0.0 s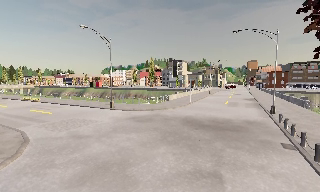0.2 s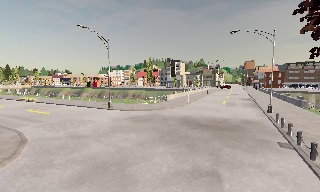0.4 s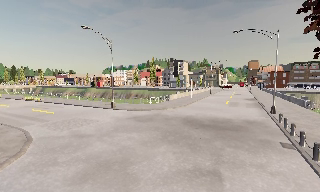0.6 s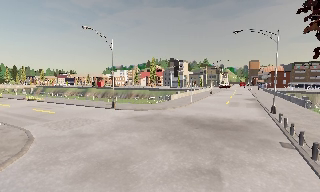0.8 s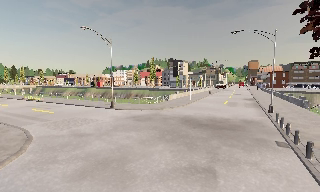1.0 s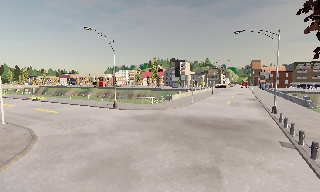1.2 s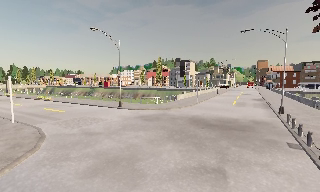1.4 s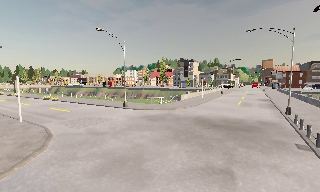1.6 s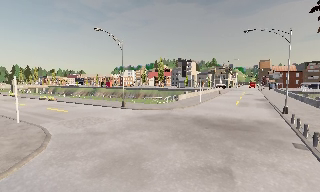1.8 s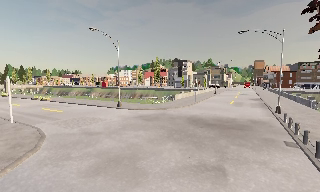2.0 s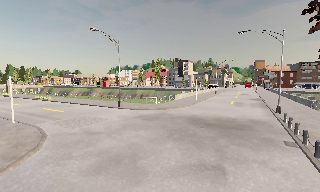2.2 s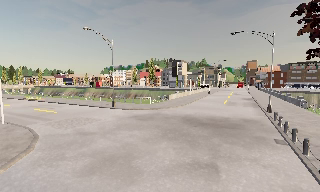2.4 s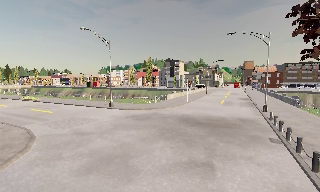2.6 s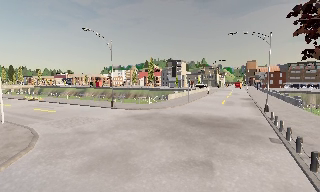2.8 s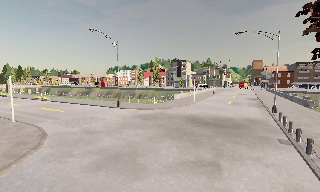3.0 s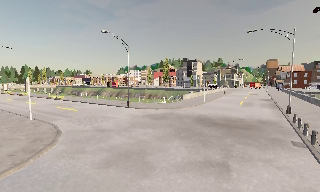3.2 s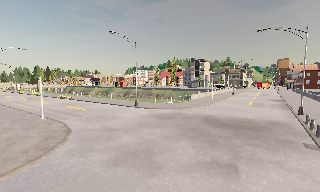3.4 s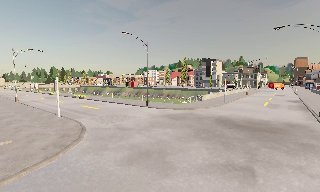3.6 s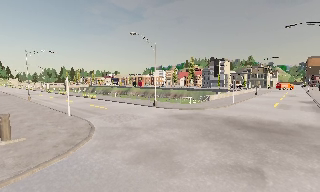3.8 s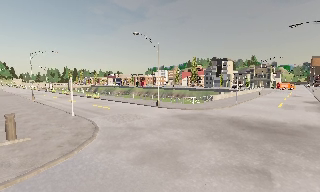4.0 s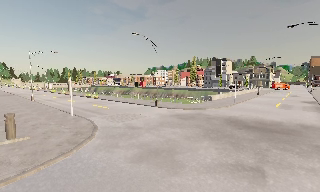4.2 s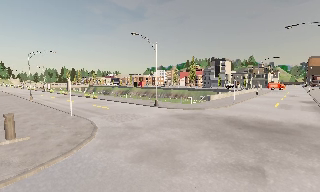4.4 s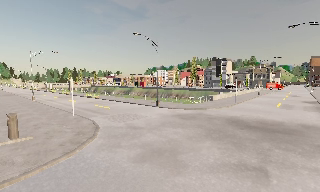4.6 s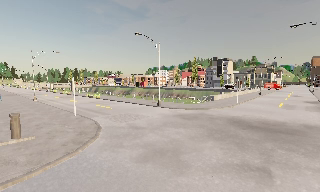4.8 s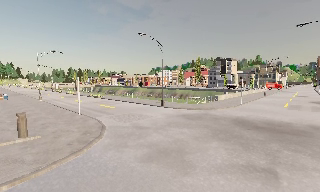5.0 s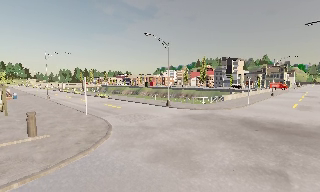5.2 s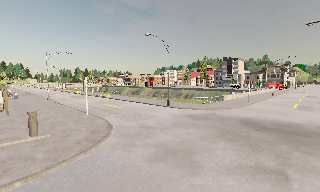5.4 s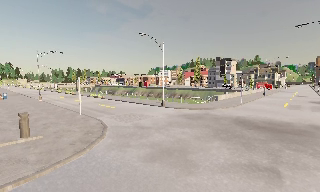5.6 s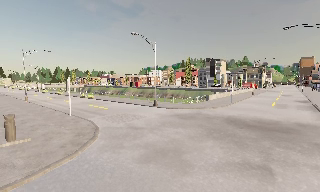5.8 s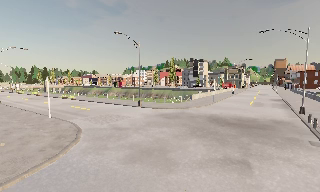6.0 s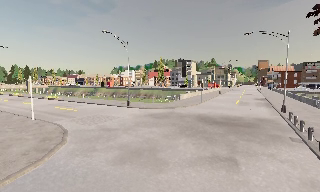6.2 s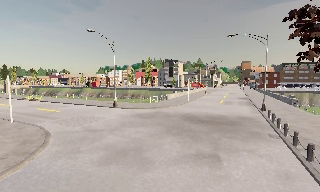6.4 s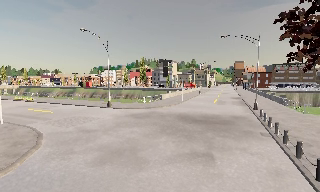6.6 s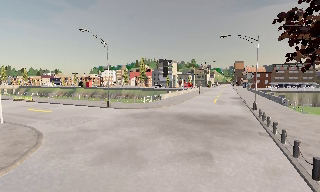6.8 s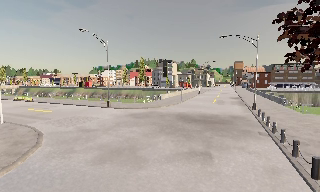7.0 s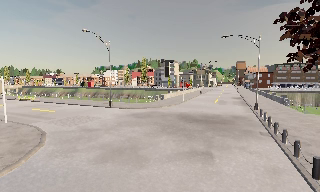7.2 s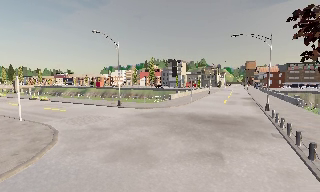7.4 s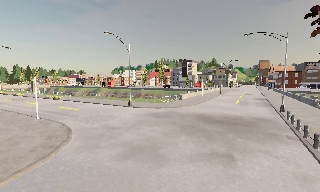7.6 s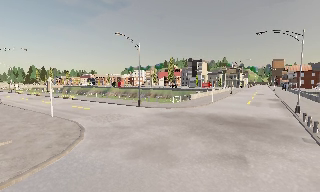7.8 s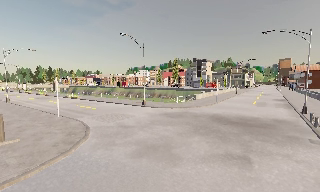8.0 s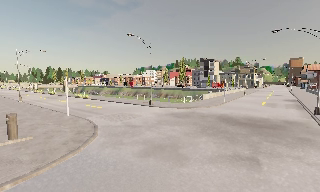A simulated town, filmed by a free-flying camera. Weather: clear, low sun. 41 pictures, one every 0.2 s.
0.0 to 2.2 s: The camera travels backward, about 0.5 m, so what stands in front gets smaller.
2.2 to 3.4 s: The camera swings to its left by about 10 degrees, and the scene slides to the right.
3.4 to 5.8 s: The camera travels to its left, about 0.5 m.
5.8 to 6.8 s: The camera swings to its right by about 10 degrees, and the scene slides to the left.
6.8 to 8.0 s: The camera pans to its left, which is counterclockwise from overhead, by about 15 degrees.
The film runs backward here.
